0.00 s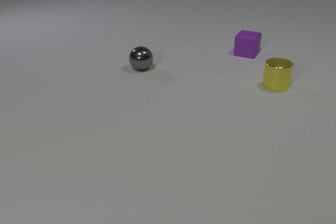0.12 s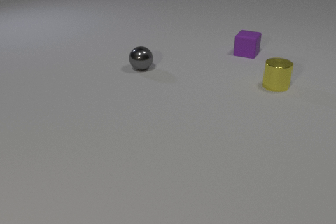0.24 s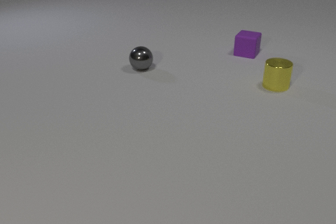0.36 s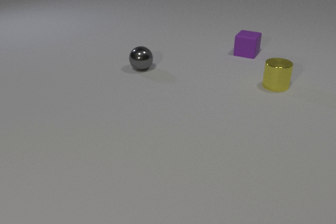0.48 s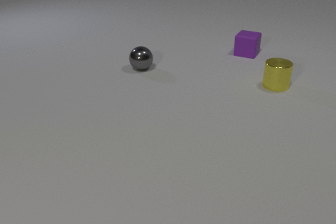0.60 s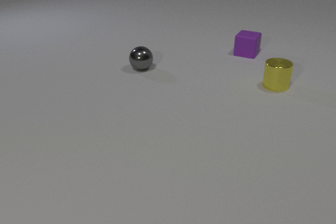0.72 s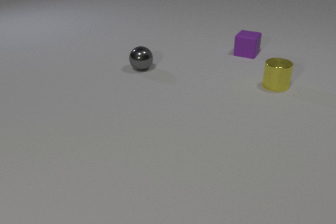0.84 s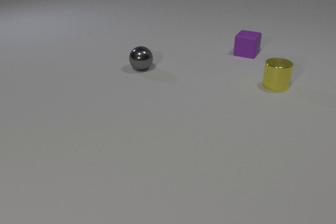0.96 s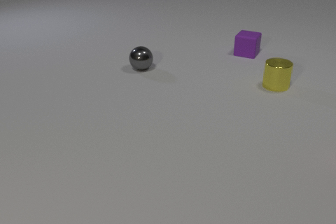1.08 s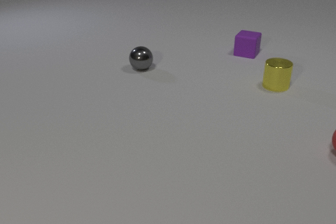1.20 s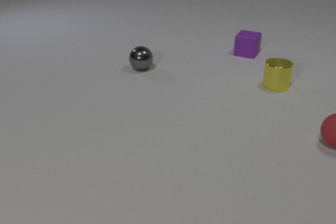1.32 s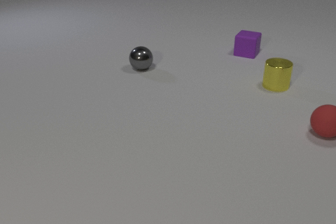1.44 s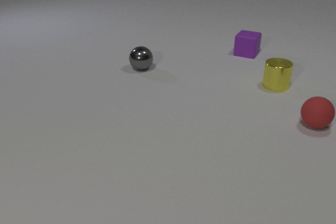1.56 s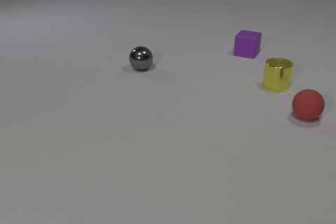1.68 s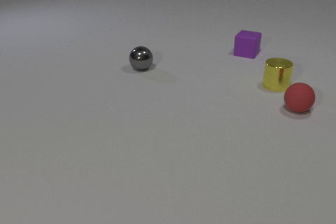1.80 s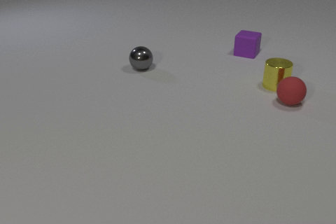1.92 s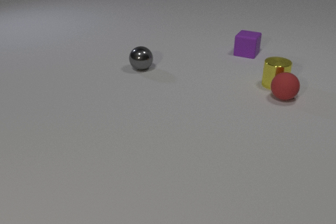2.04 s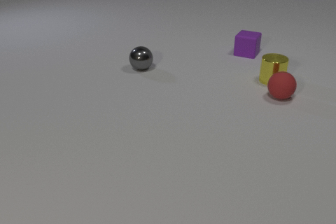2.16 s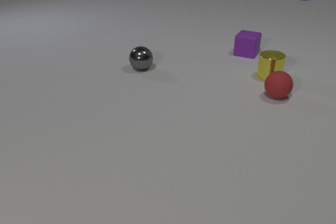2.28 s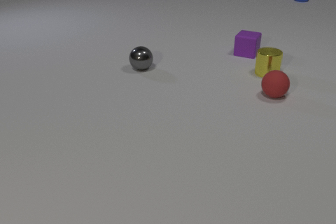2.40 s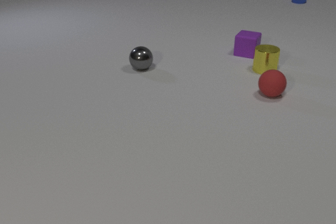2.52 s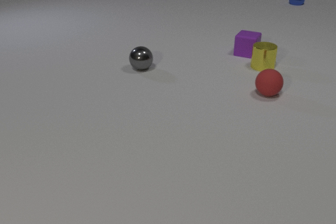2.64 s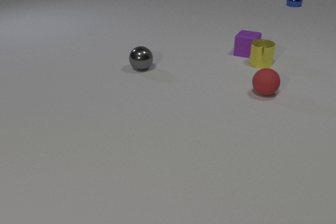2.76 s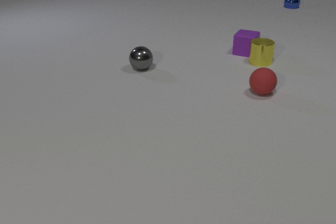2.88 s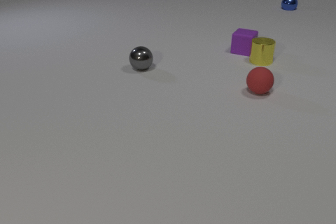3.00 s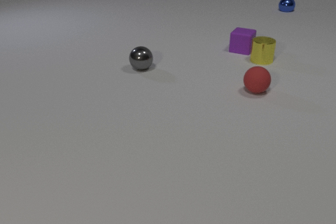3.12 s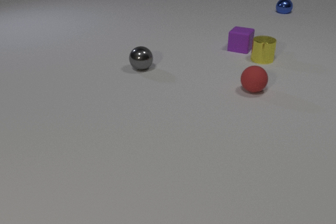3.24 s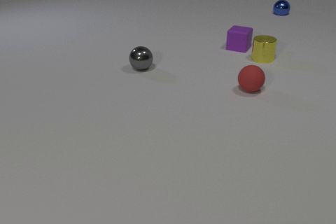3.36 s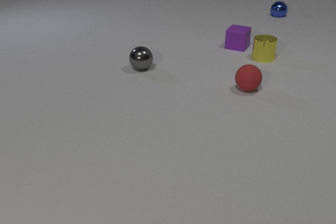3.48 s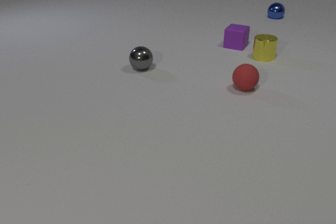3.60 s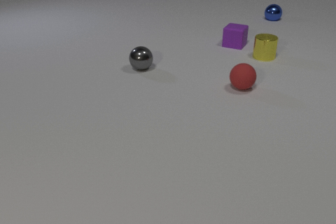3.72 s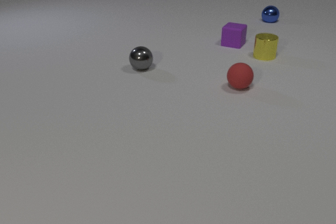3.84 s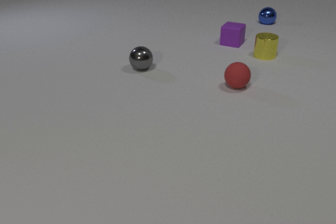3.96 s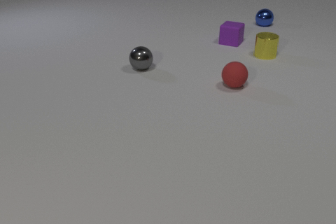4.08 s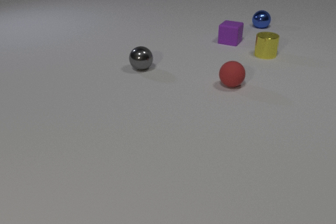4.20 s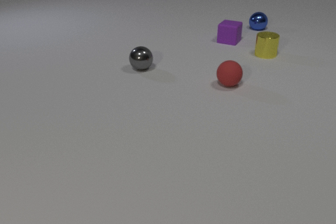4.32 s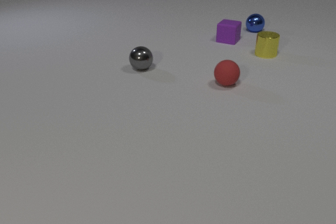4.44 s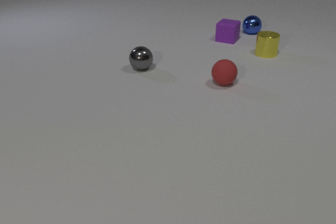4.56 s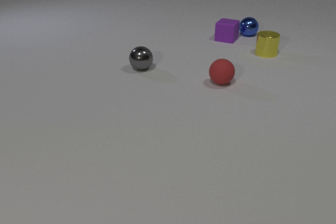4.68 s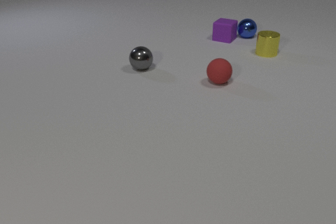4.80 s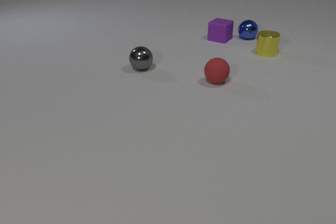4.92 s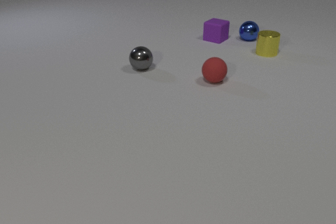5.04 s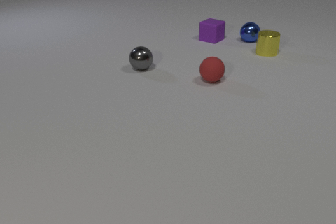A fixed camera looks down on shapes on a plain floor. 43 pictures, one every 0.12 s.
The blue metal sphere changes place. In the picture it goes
toward the camera.
The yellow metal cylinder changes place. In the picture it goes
away from the camera.
0.00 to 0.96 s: Next to nothing moves.
0.96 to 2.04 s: The red rubber sphere comes in at the right edge, rolls away from the camera and to the left. The yellow metal cylinder slides away from the camera. The blue metal sphere comes in at the top edge, rolls toward the camera. The red rubber sphere and the yellow metal cylinder collide.
2.04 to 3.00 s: The red rubber sphere rolls to the left. The yellow metal cylinder slides away from the camera. The purple rubber cube slides away from the camera and to the left. The blue metal sphere rolls toward the camera. The yellow metal cylinder and the purple rubber cube collide.
3.00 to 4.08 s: The red rubber sphere rolls to the left. The yellow metal cylinder slides away from the camera. The purple rubber cube slides away from the camera and to the left. The blue metal sphere rolls toward the camera.
4.08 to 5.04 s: The red rubber sphere rolls to the left and away from the camera. The yellow metal cylinder slides away from the camera. The purple rubber cube slides to the left. The blue metal sphere rolls toward the camera. The purple rubber cube and the blue metal sphere collide.
What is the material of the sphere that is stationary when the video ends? metal.
What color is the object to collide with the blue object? purple.
Are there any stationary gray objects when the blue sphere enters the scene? yes.
